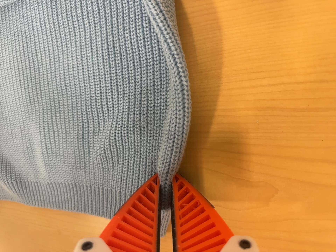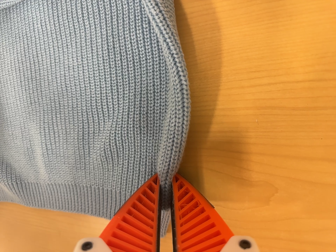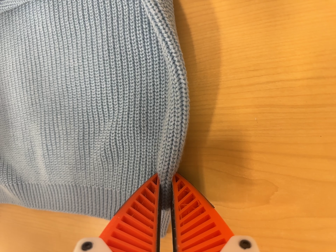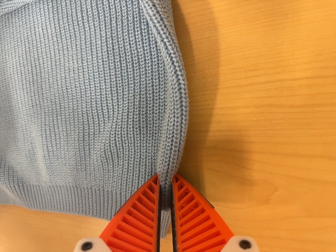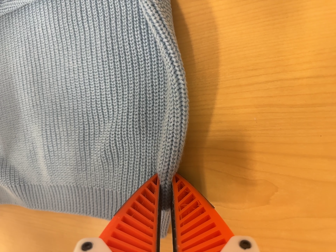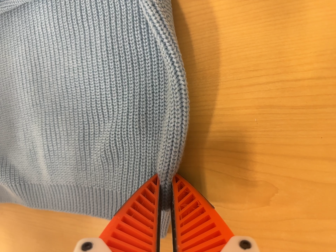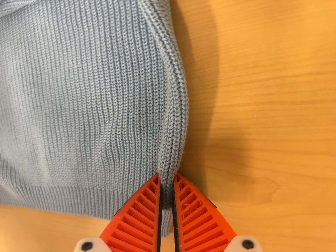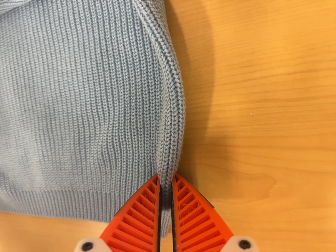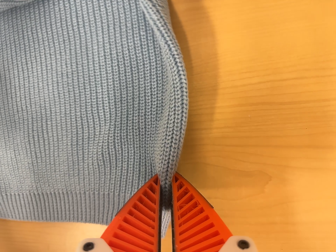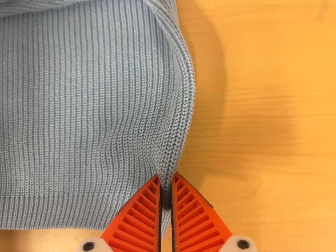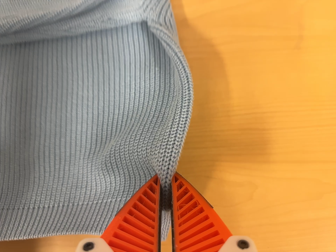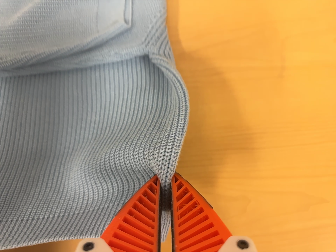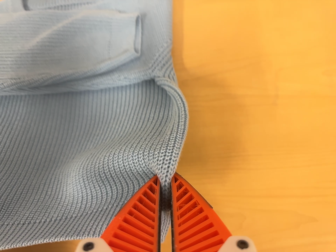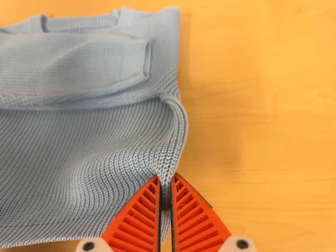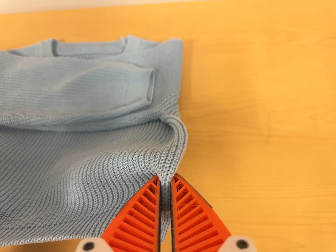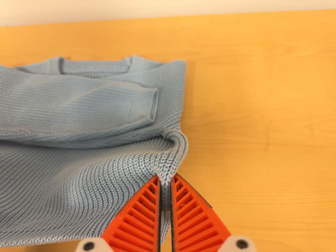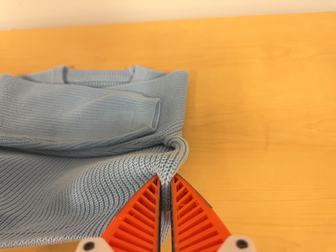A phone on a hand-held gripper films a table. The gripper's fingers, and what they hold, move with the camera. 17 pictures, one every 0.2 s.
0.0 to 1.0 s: The camera keeps its place and its aim.
1.0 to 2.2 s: The camera pans to its right by about 20 degrees. It travels backward, to its left and toward the bottom of its view, about 14 cm, so what stands in front gets smaller. Its aim tips toward the top of its view by about 20 degrees, and the scene shifts downward.
2.2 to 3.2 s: The camera travels backward, about 12 cm, so what stands in front gets smaller. Its aim tips toward the top of its view by about 15 degrees, and the scene shifts downward.
The film runs forward here.
